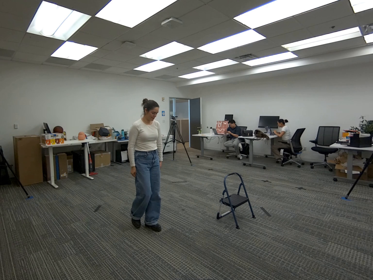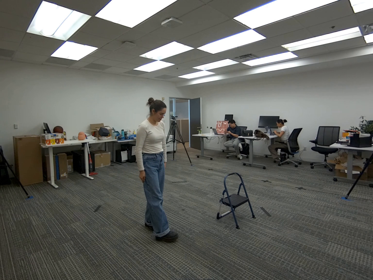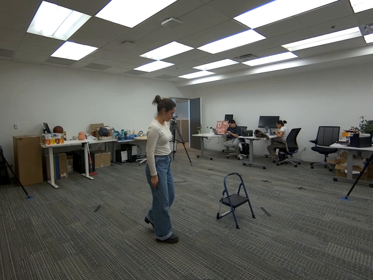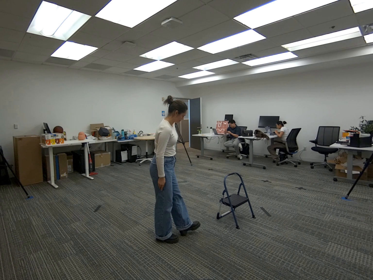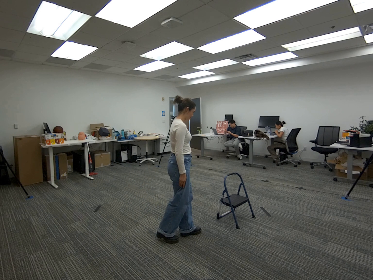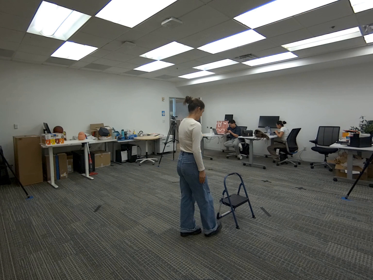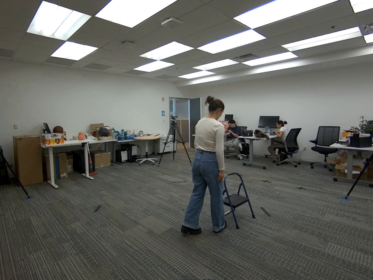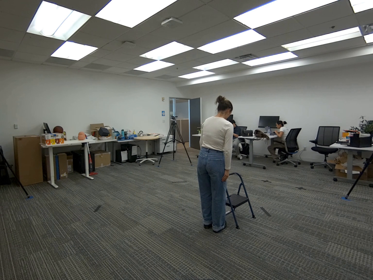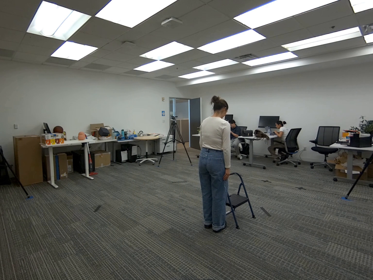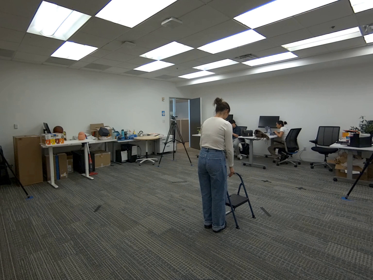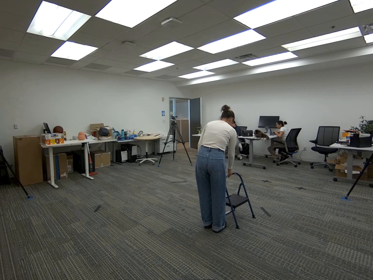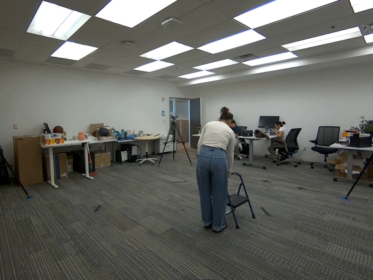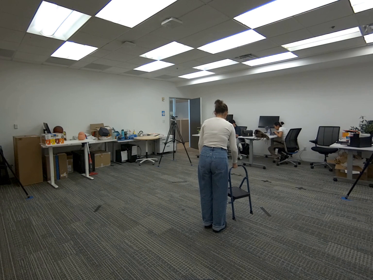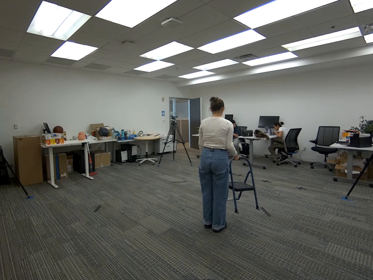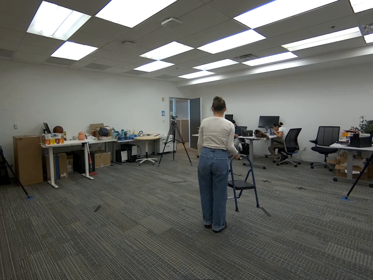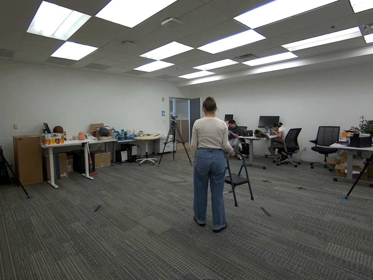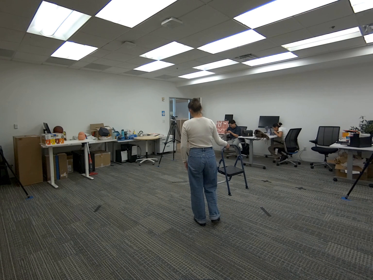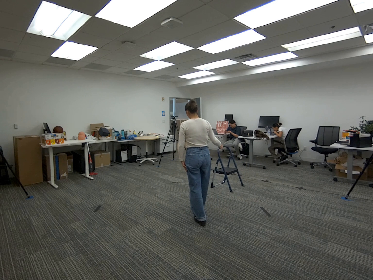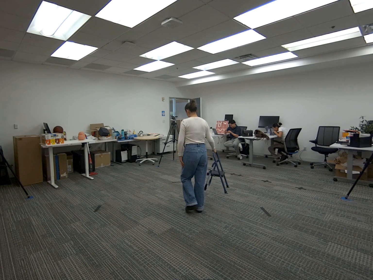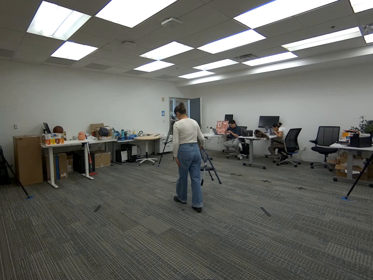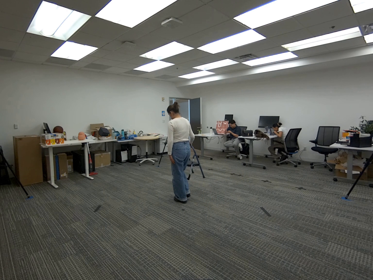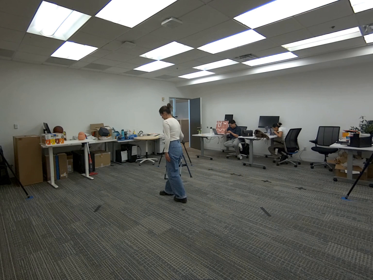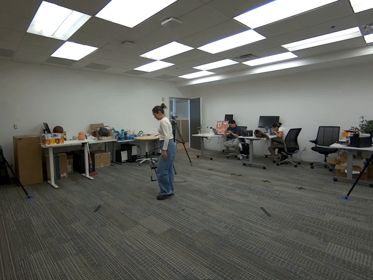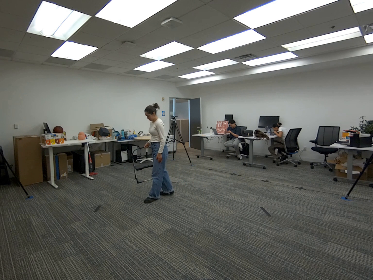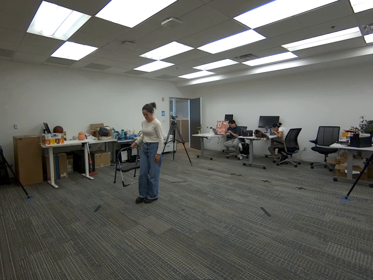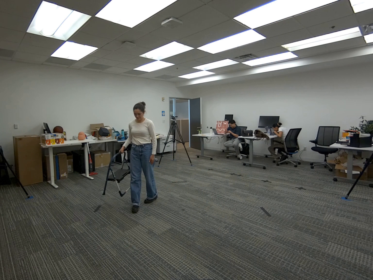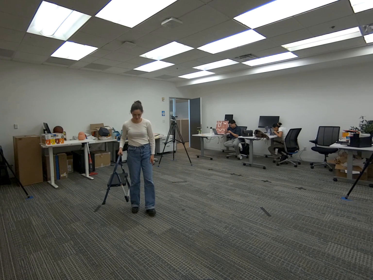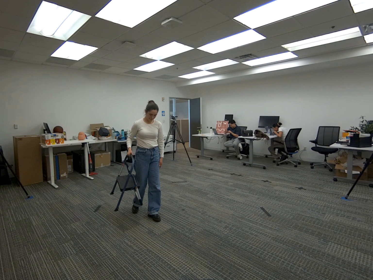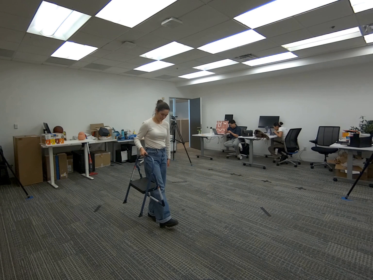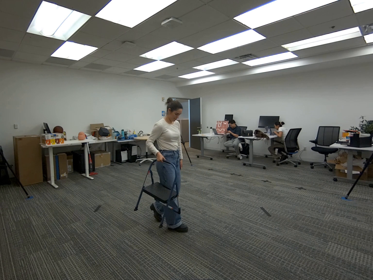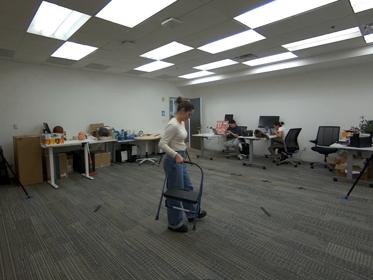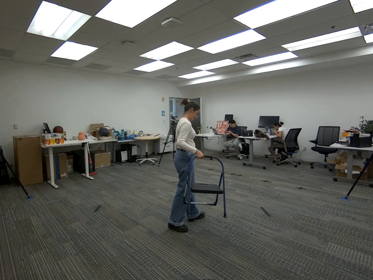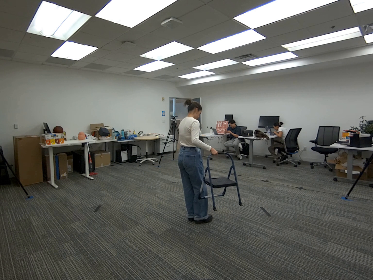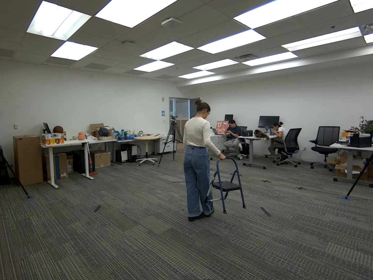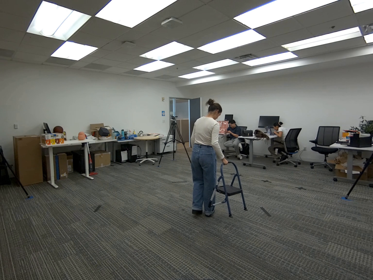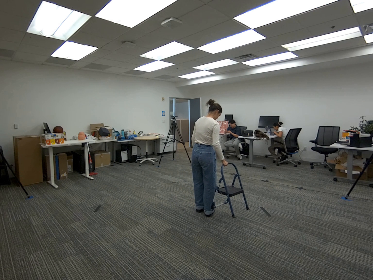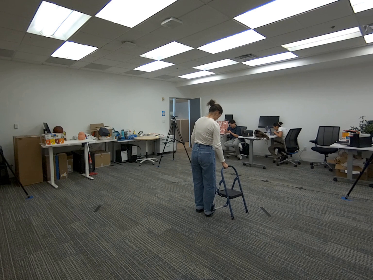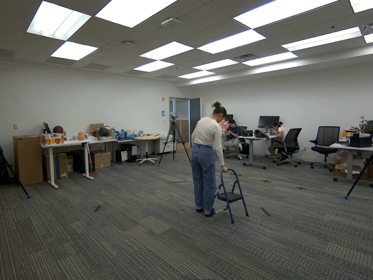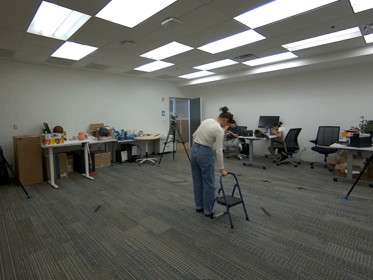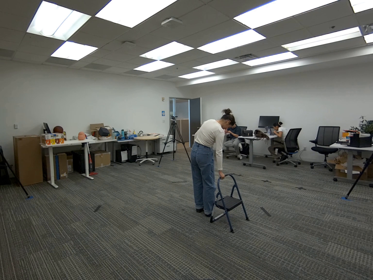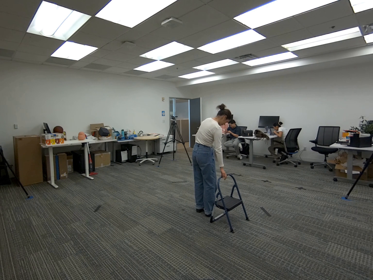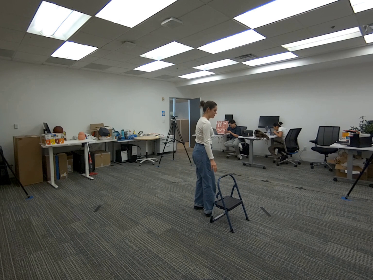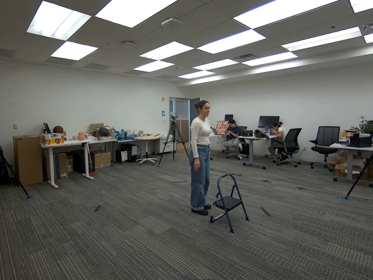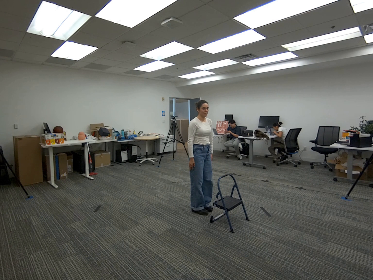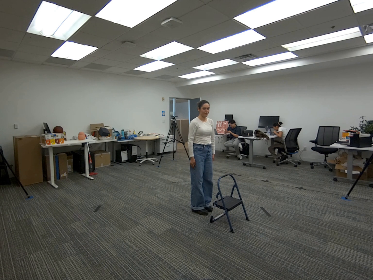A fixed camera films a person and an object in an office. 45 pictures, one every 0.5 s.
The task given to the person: Walk over to the step ladder and pick up the step ladder and move the step ladder to a different location.
